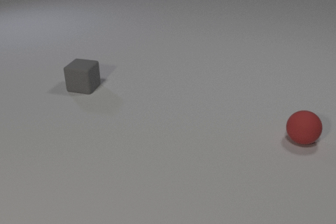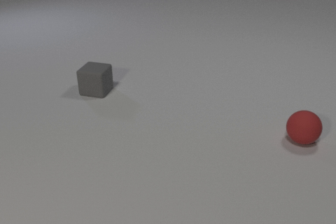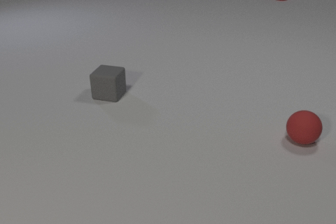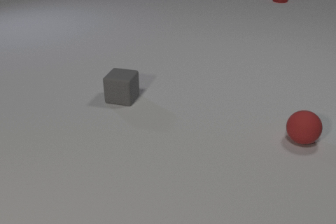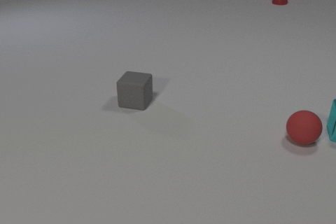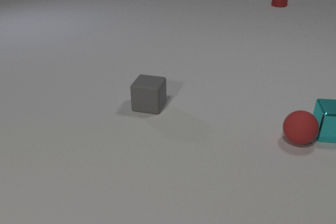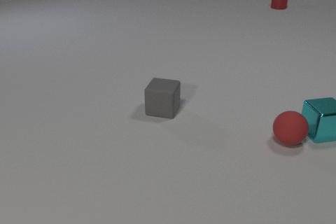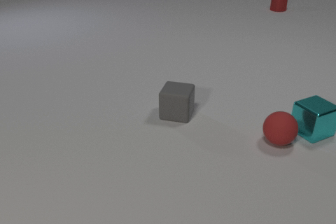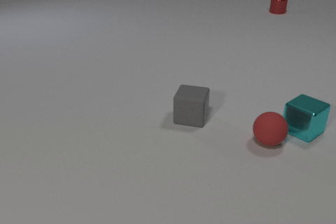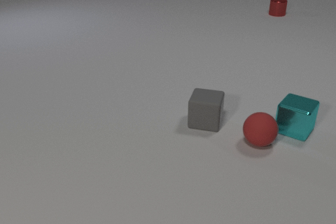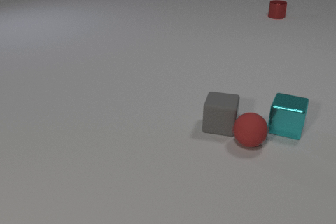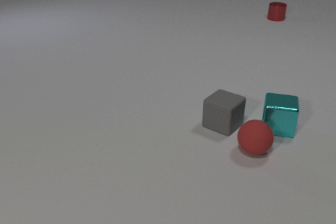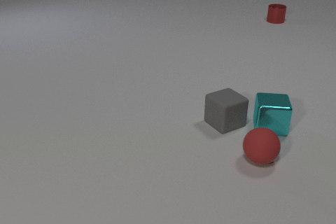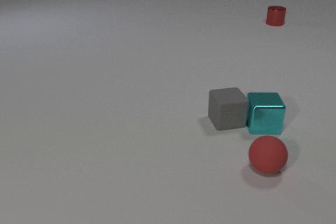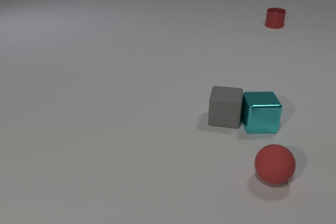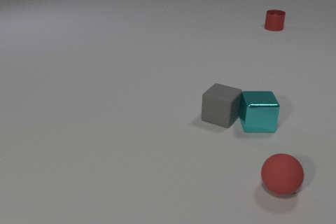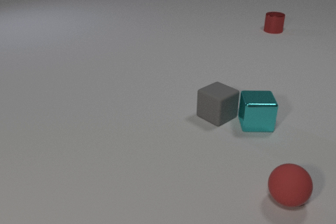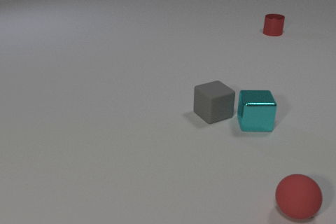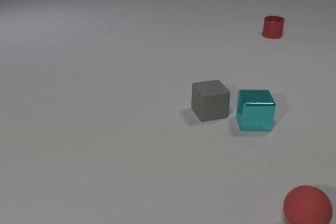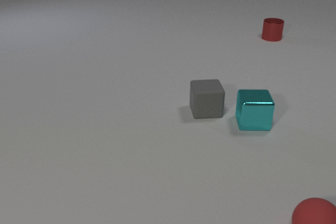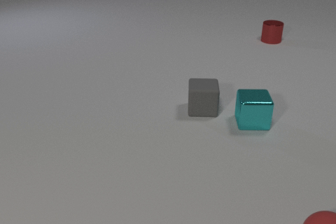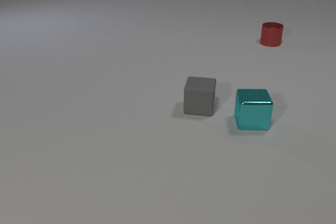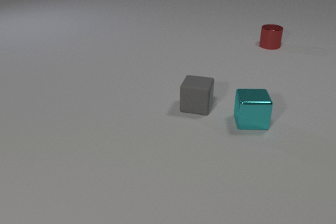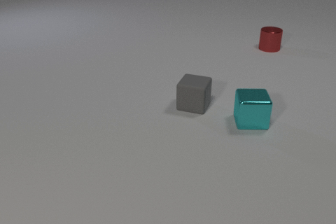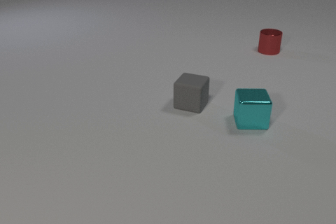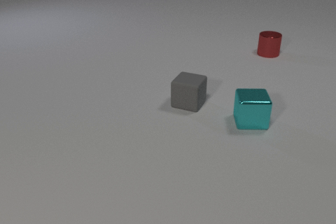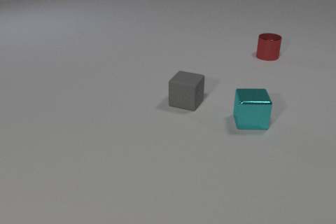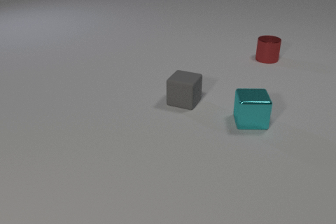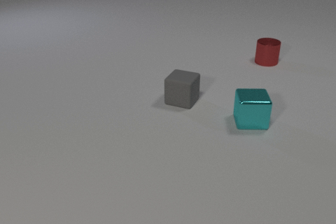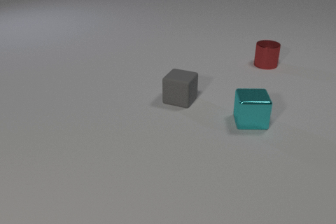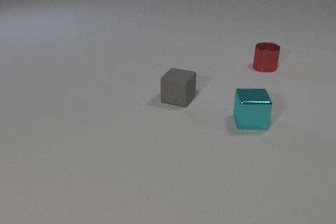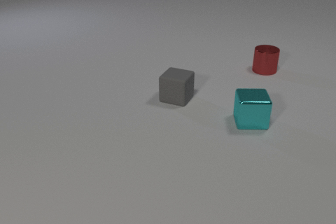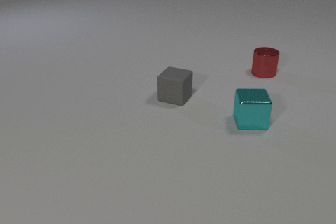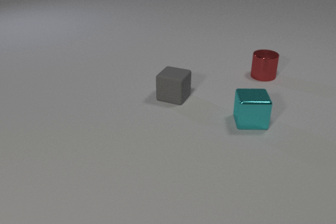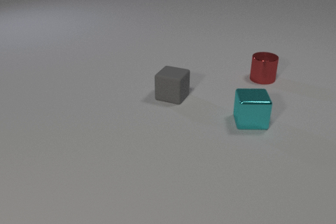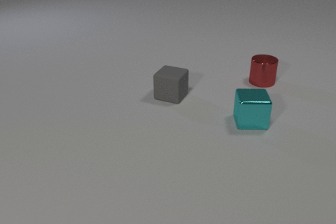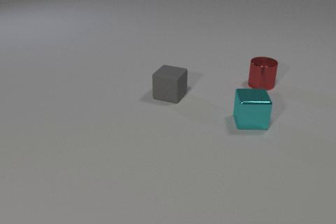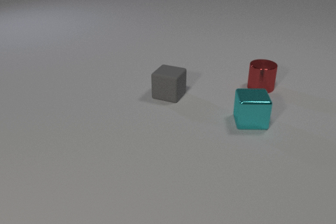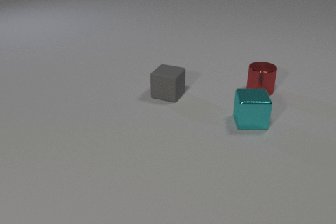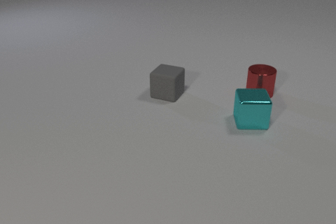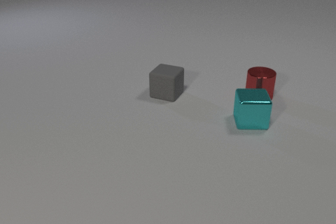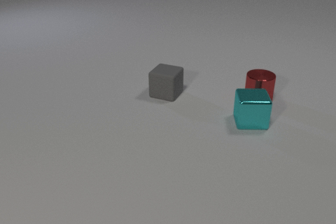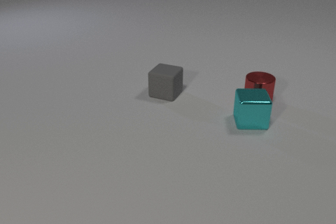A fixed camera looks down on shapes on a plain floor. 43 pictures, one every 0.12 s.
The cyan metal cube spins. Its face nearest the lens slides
to the right.
The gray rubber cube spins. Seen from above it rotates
clockwise.
0.00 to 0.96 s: The cyan metal cube comes in at the right edge, slides to the left, spins so that its near face slides to the right, counterclockwise seen from above. The gray rubber cube slides to the right and toward the camera. The red rubber sphere rolls to the left and toward the camera. The red metal cylinder slides toward the camera. The cyan metal cube and the red rubber sphere collide.
0.96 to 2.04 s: The cyan metal cube slides to the left, spins so that its near face slides to the right, counterclockwise seen from above. The gray rubber cube slides to the right and away from the camera, spins so that its near face slides to the left, clockwise seen from above. The red rubber sphere rolls toward the camera. The red metal cylinder slides toward the camera. The gray rubber cube and the red rubber sphere collide. The cyan metal cube and the gray rubber cube collide.
2.04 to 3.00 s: The gray rubber cube slides to the left and away from the camera, spins clockwise seen from above by about 45 degrees, its near face sliding to the left. The red rubber sphere rolls toward the camera and to the right, leaves at the bottom edge. The red metal cylinder slides toward the camera.
3.00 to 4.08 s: The gray rubber cube slides to the left and away from the camera. The red metal cylinder slides toward the camera.
4.08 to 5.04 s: The gray rubber cube slides to the left and away from the camera. The red metal cylinder slides toward the camera.
How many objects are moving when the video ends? 2.
How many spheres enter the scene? 0.
Are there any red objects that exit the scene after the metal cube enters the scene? yes.
